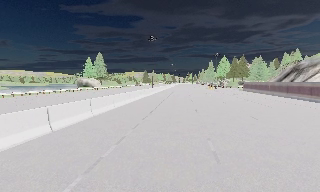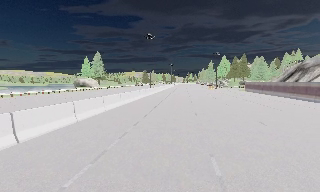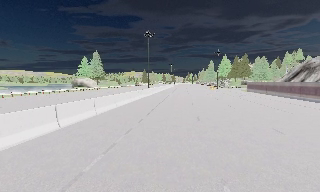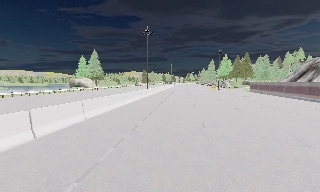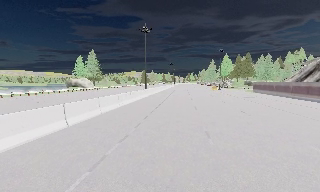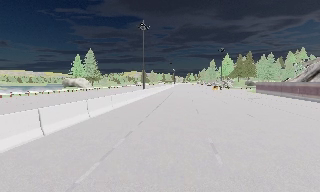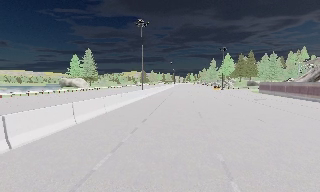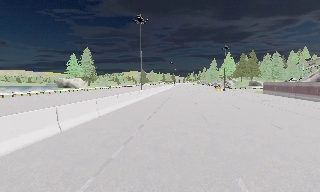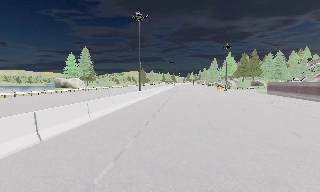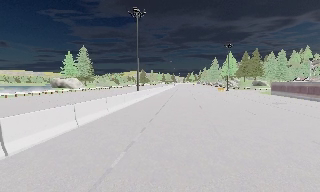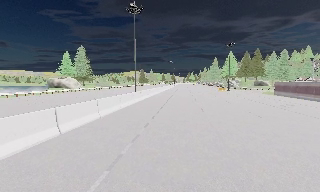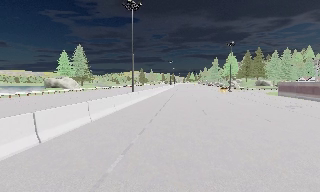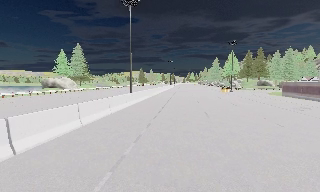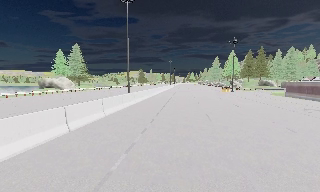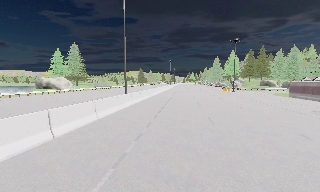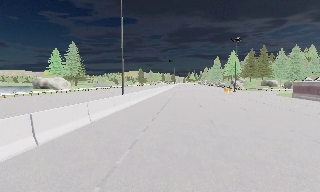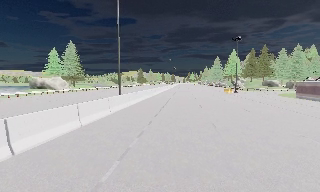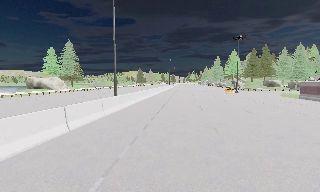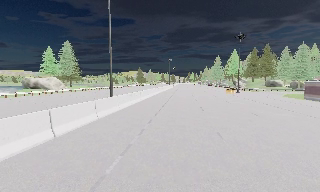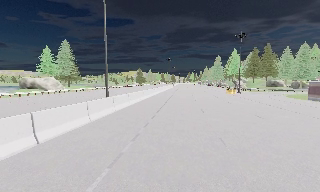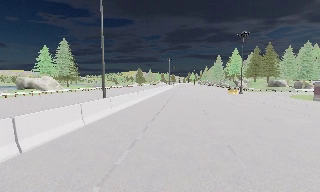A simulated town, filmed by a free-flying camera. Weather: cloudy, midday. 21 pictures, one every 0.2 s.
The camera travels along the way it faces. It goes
forward.
0.0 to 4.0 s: The camera travels forward, about 20 m, so what stands in front looms larger. It loses speed.
The film runs forward here.
